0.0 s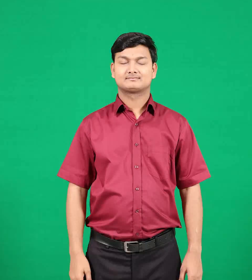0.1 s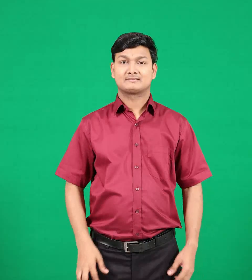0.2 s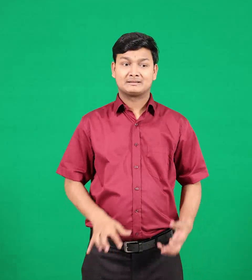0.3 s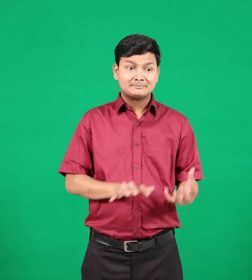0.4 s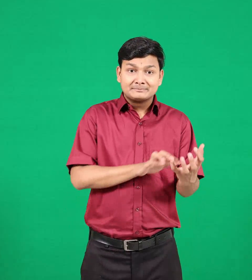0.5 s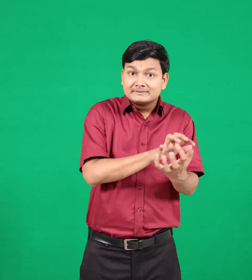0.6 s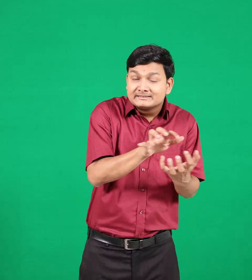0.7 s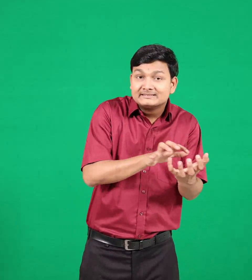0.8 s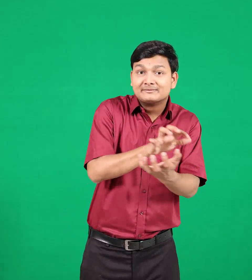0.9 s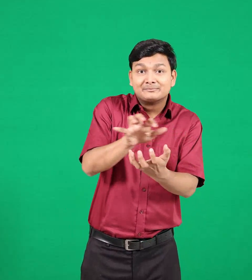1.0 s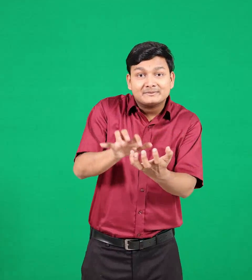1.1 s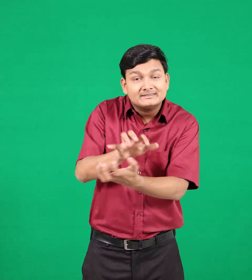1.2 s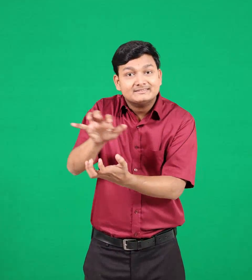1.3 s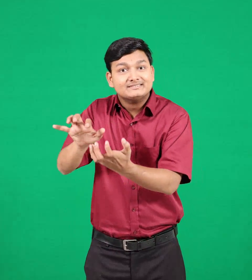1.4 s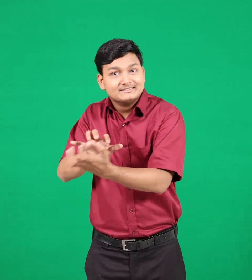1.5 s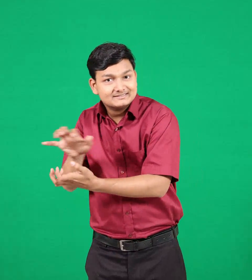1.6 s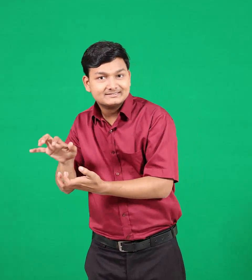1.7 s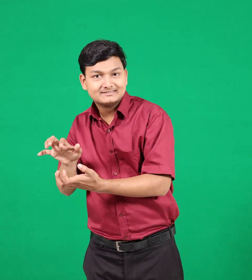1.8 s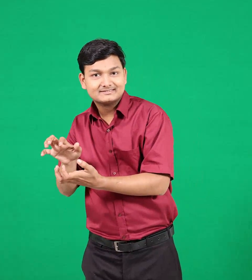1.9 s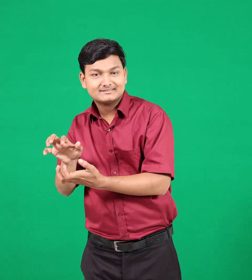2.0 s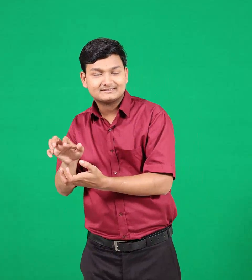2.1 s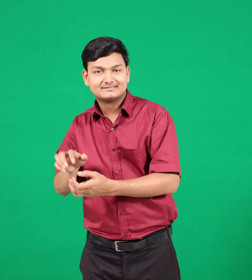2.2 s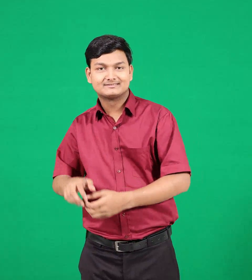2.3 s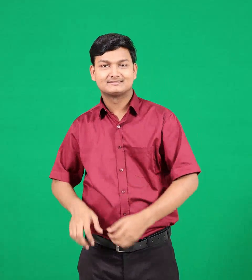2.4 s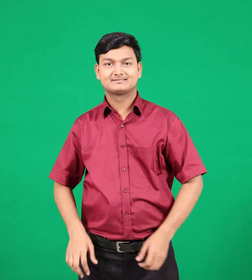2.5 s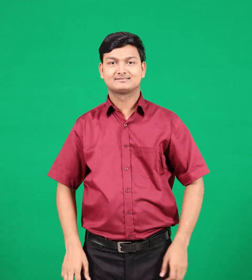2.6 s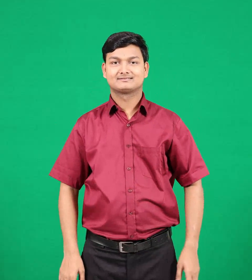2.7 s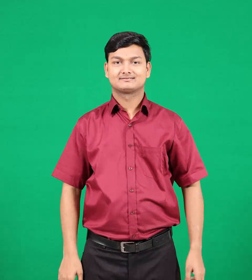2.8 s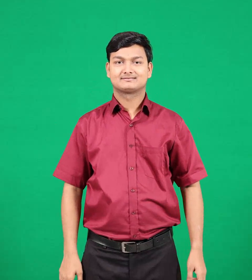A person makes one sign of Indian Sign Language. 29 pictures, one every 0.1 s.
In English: mixes
